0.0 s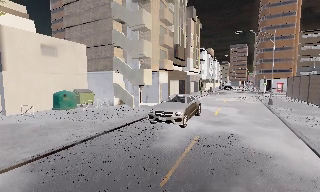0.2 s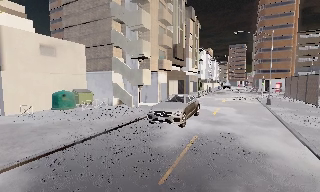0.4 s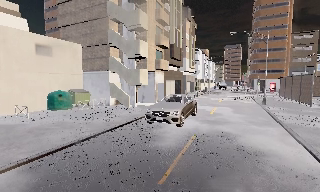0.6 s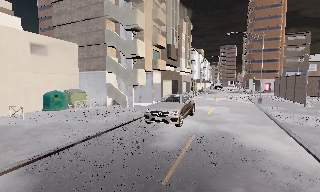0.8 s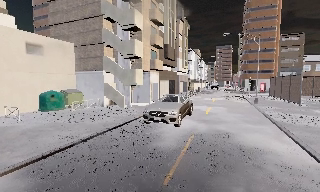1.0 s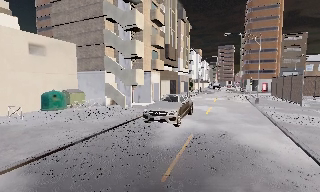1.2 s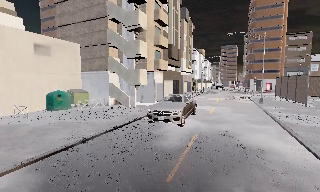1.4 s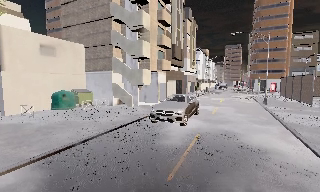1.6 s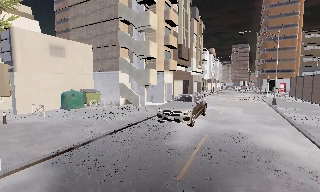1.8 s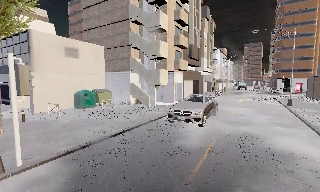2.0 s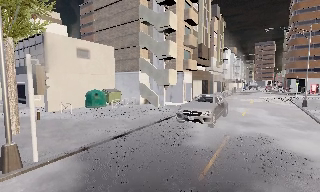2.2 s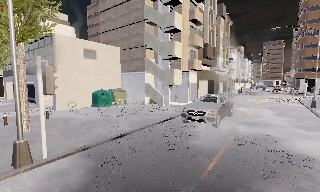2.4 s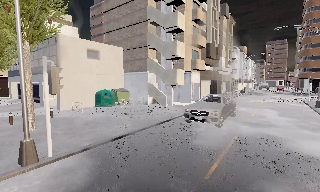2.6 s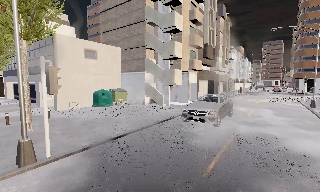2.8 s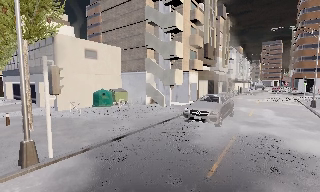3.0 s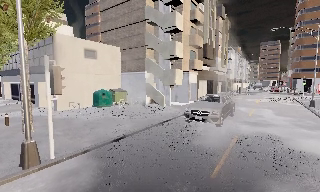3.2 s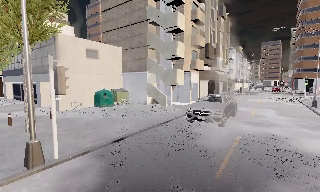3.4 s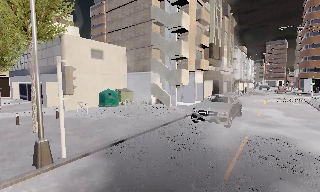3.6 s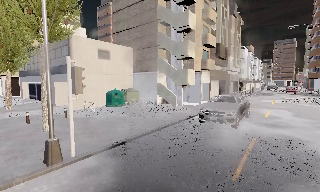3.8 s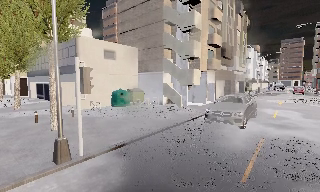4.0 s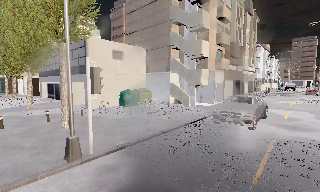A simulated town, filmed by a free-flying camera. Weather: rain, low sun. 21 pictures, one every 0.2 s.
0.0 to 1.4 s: The camera shifts only a little, or ends up much as it began.
1.4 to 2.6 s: The camera pans to its left, which is counterclockwise from overhead, by about 10 degrees.
2.6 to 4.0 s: The camera travels to its left, about 0.5 m, so close, fixed things drift to the right.
The film runs backward here.
